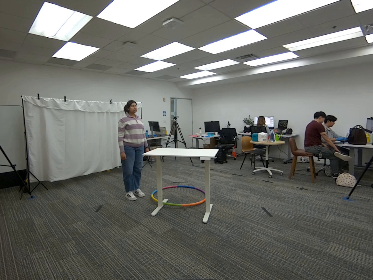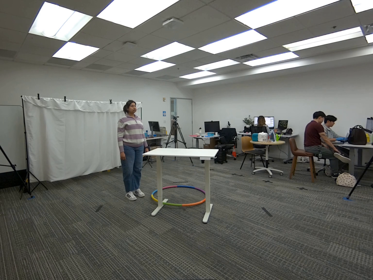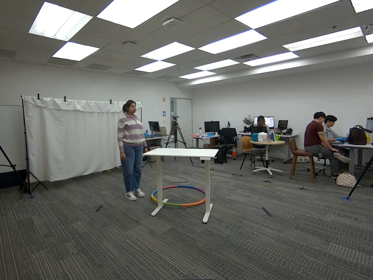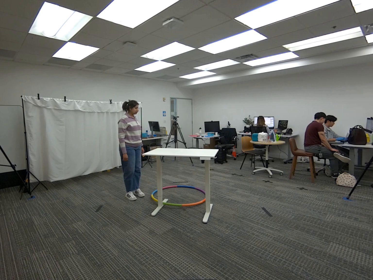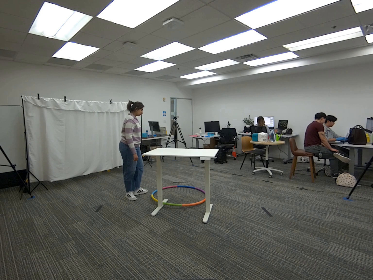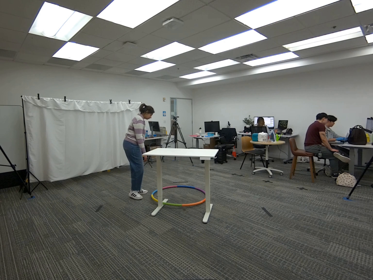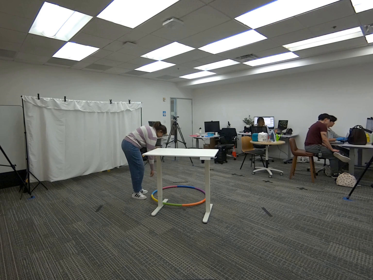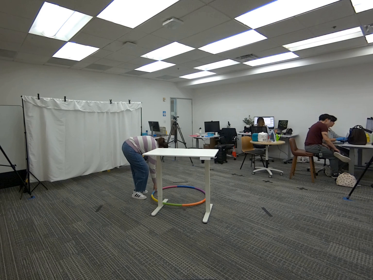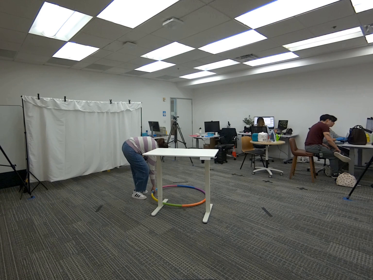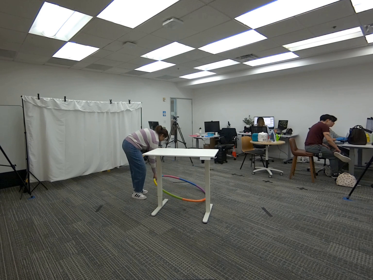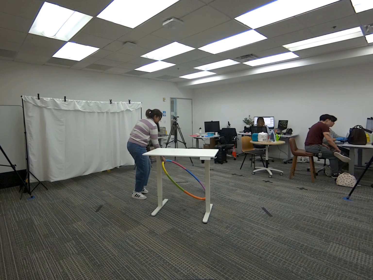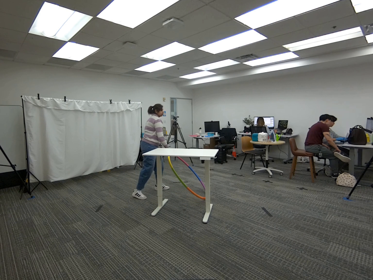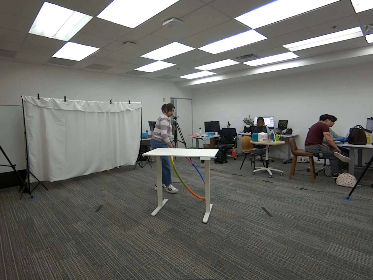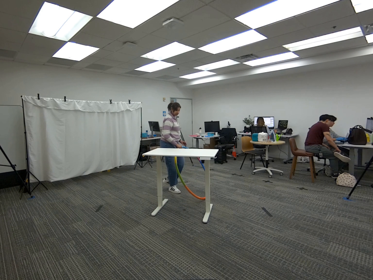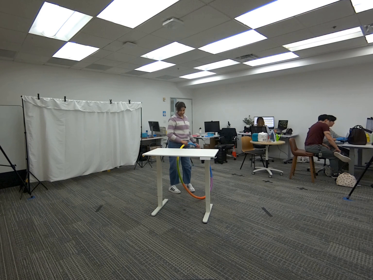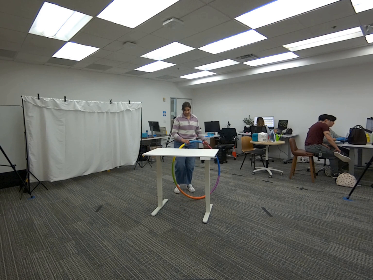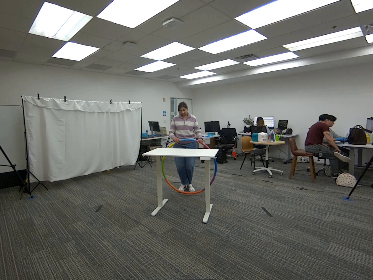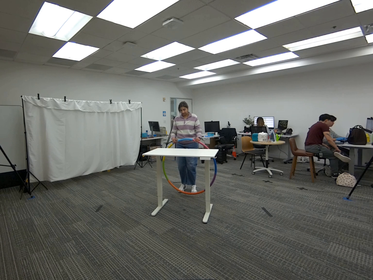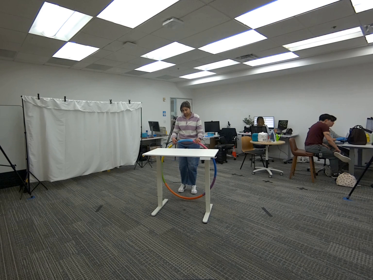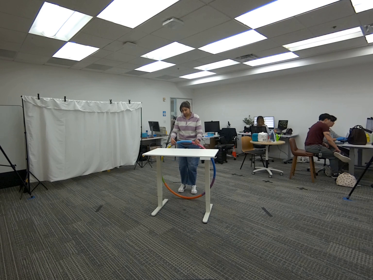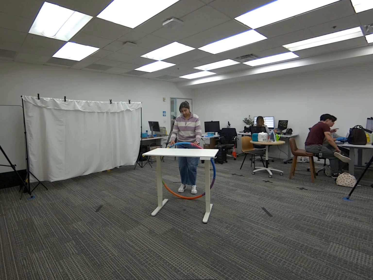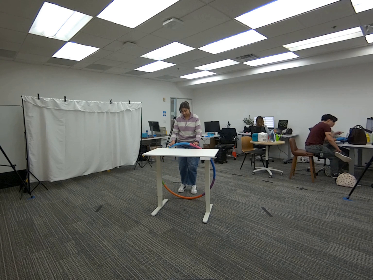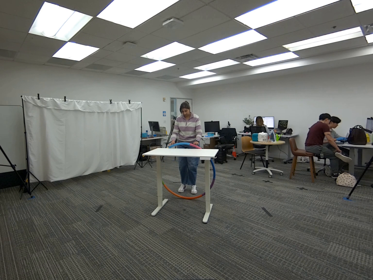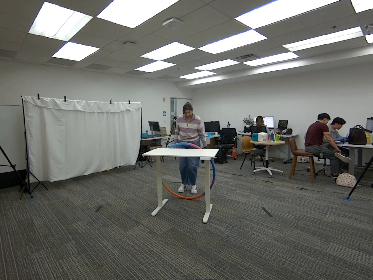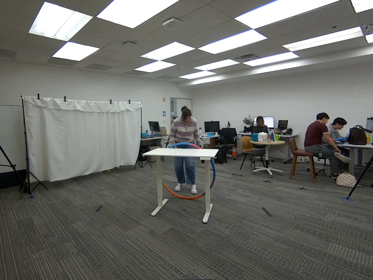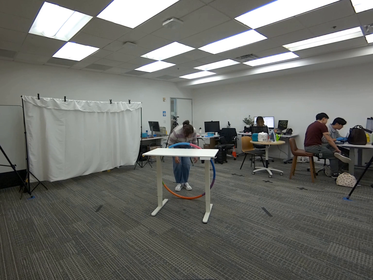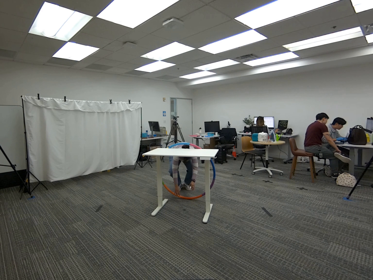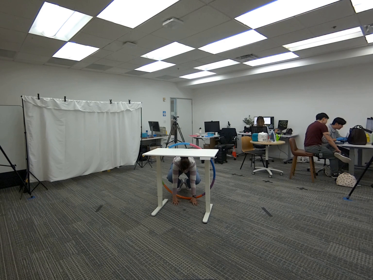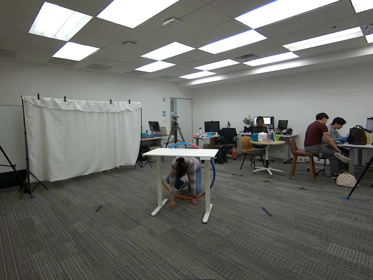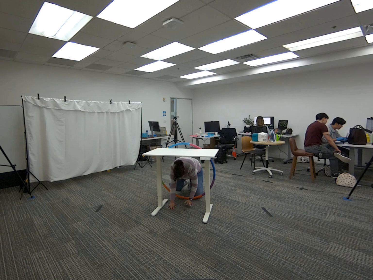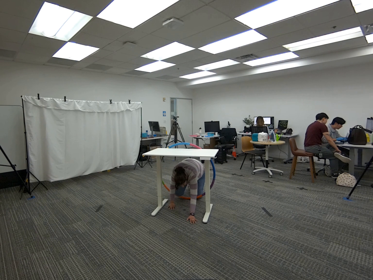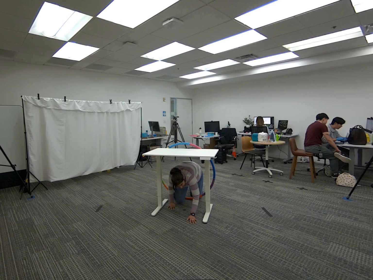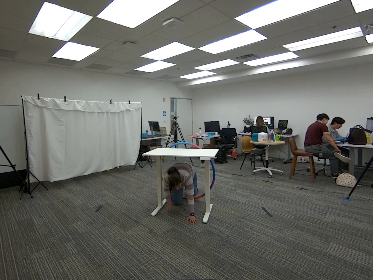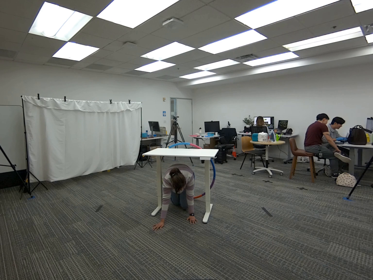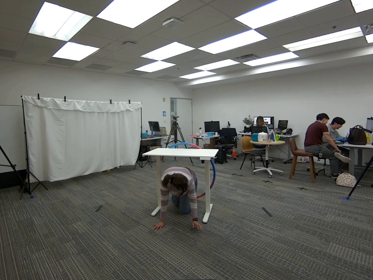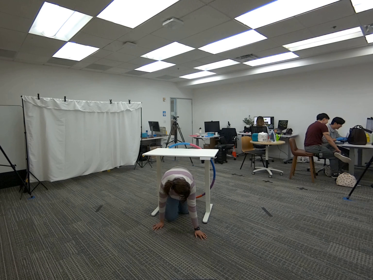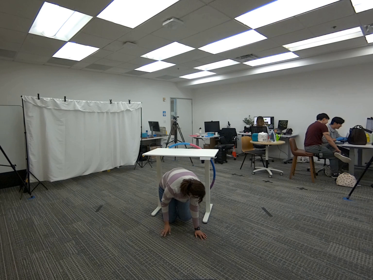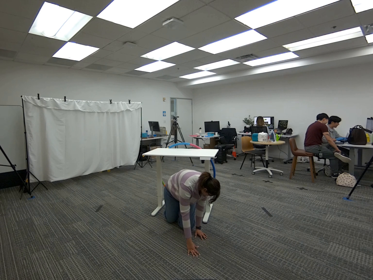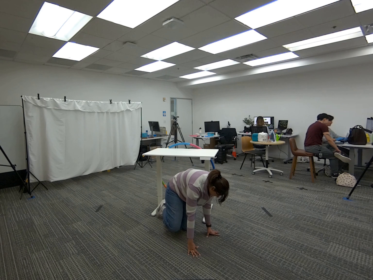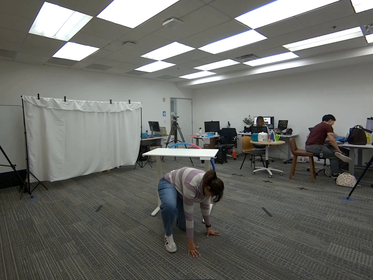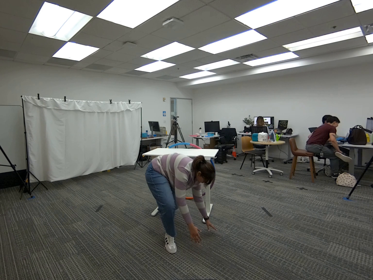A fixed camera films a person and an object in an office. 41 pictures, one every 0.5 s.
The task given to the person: Walk over to the hula hoop on the floor and place it against the white desk. Crawl through the hula hoop and stand up.
